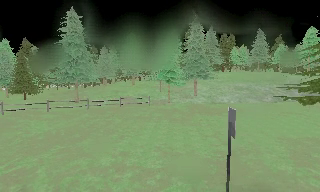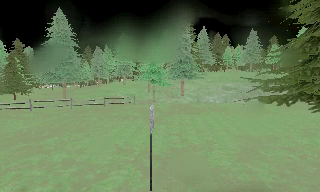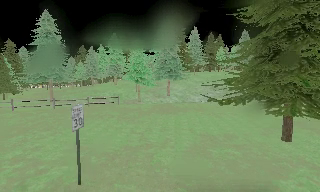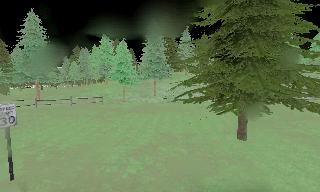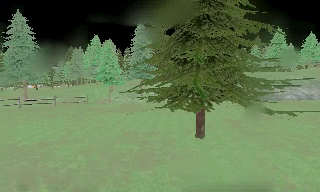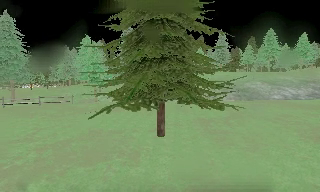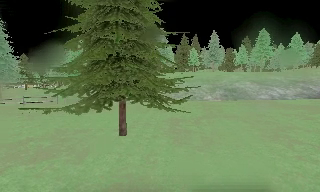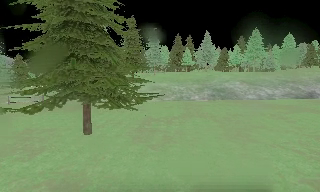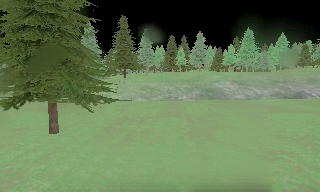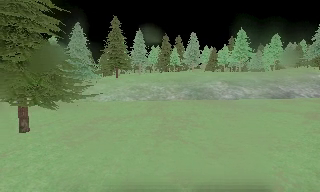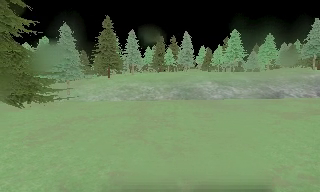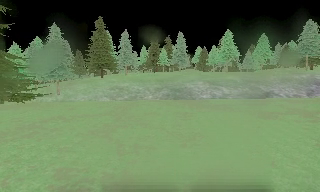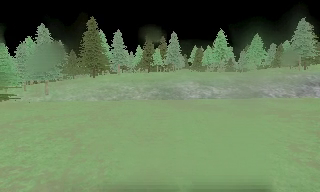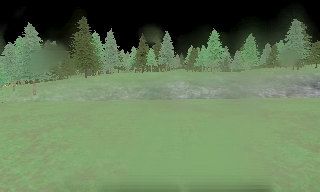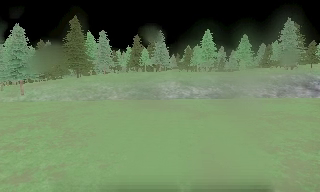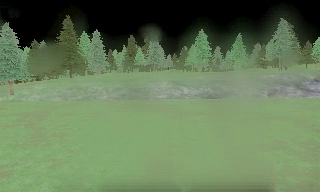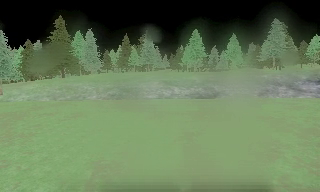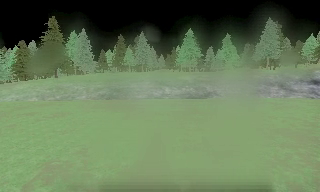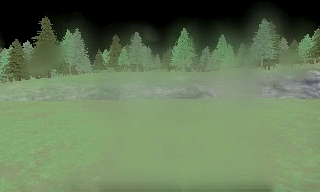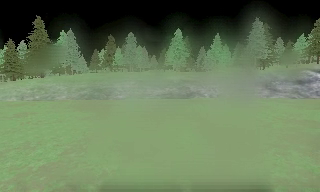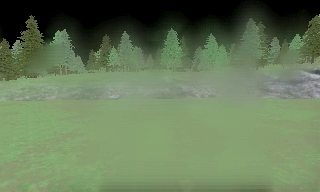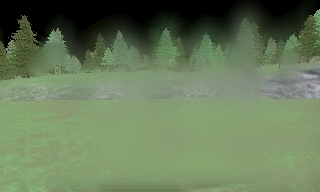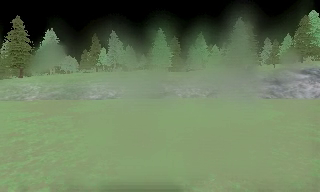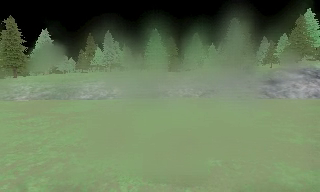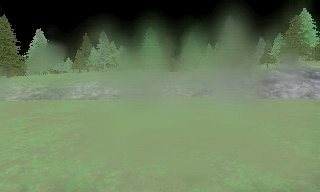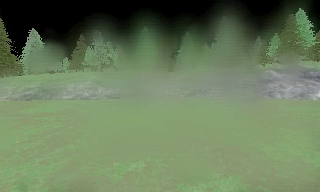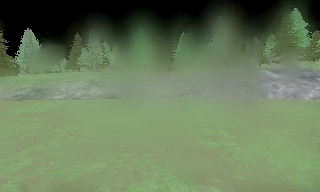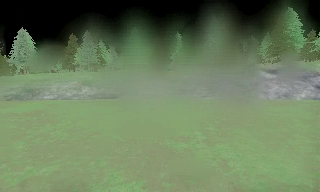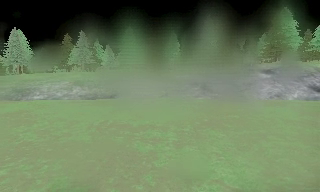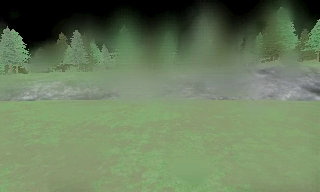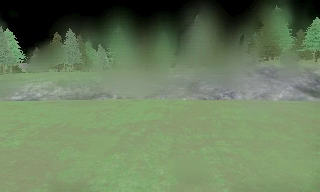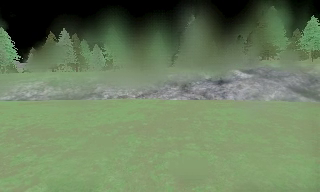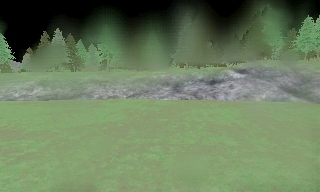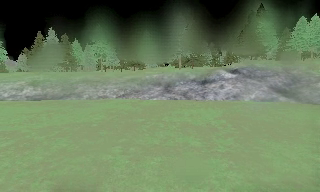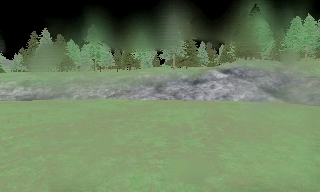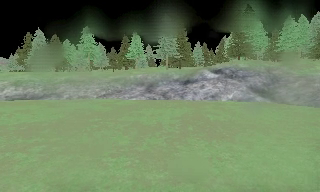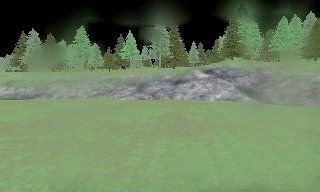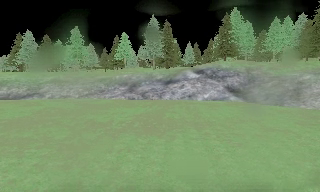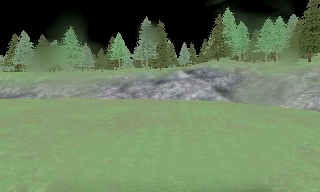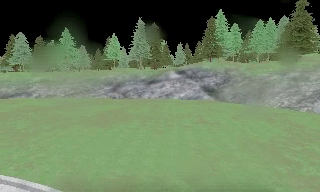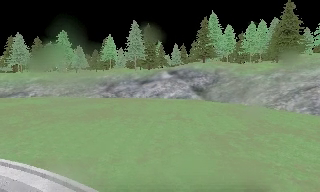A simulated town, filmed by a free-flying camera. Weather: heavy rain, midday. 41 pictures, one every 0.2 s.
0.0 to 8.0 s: The camera travels to its right, about 80 m, so close, fixed things drift to the left.
The film runs backward here.
